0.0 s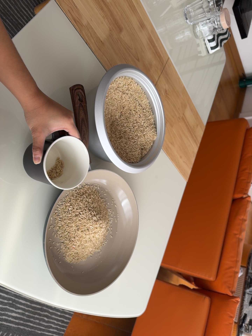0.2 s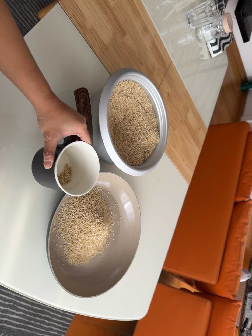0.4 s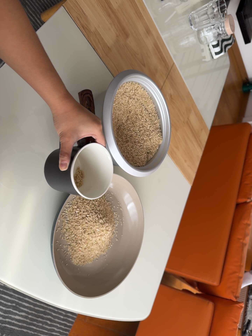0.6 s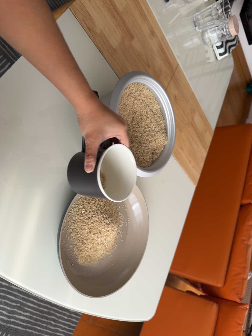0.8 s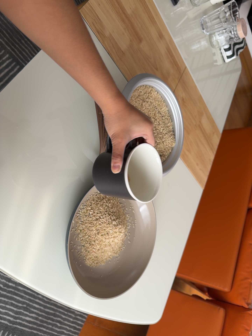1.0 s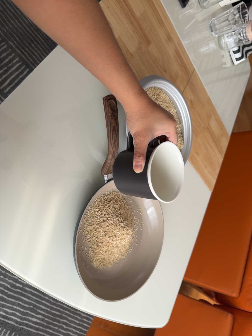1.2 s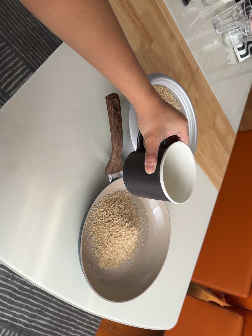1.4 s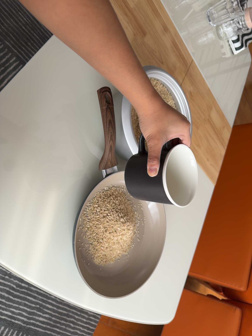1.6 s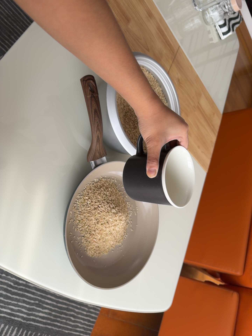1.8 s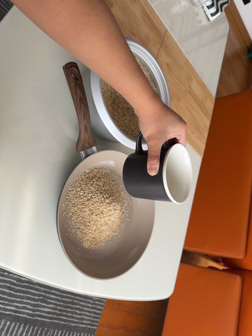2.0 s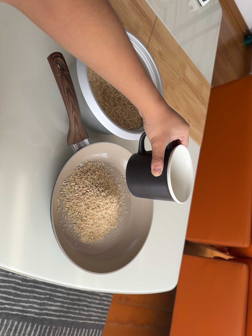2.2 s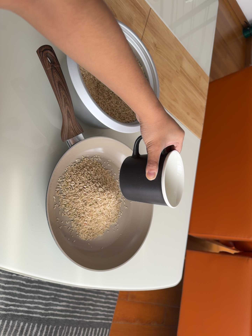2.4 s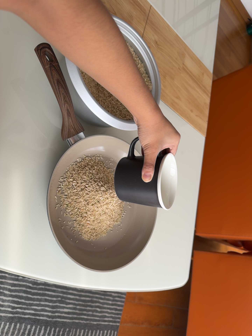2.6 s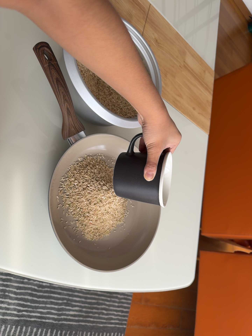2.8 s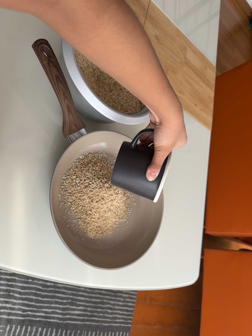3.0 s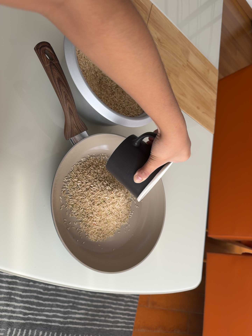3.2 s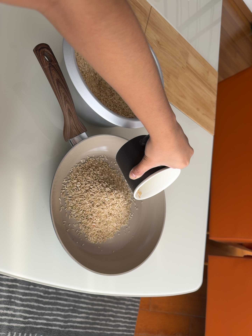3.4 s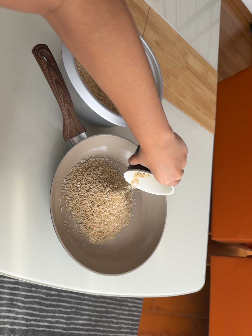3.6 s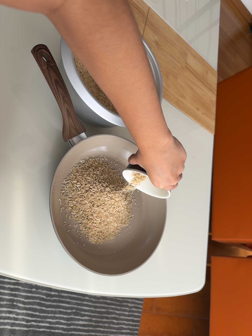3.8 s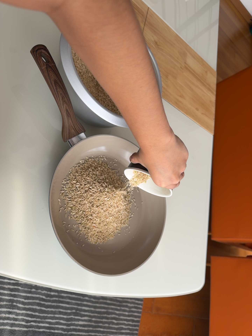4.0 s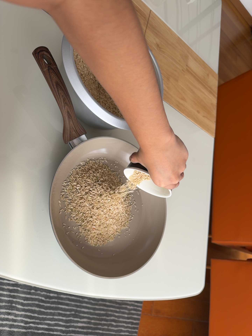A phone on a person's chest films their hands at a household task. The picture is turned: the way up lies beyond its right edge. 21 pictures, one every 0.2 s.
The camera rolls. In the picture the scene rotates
counterclockwise.
0.0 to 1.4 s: The camera shifts only a little, or ends up much as it began.
1.4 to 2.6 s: The camera travels to its right, forward and toward the bottom of its view, about 12 cm, so close, fixed things drift to the left. It rolls about its line of sight by about 15 degrees, and the scene rotates counterclockwise.
2.6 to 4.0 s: The camera shifts only a little, or ends up much as it began.
The film runs backward here.
